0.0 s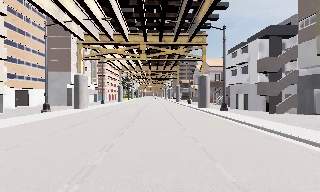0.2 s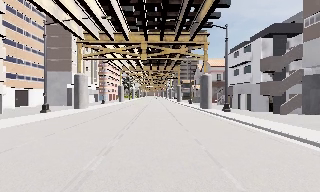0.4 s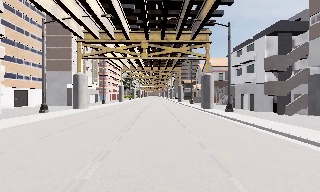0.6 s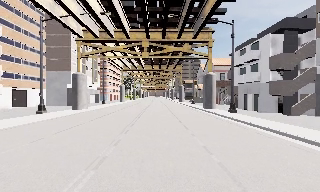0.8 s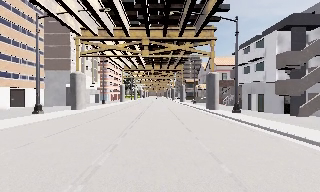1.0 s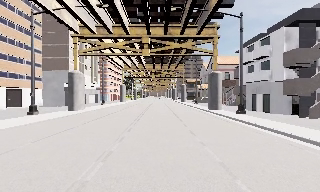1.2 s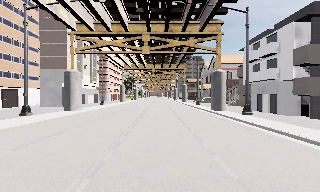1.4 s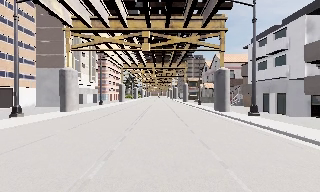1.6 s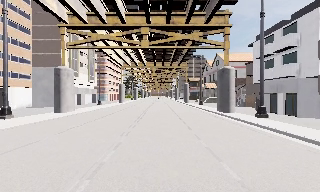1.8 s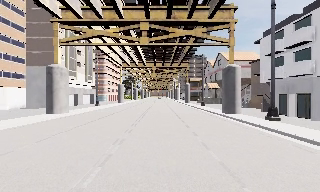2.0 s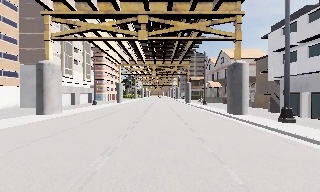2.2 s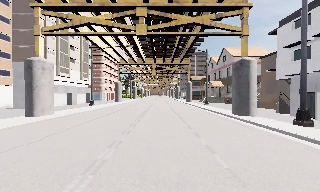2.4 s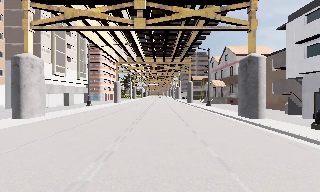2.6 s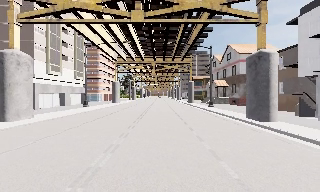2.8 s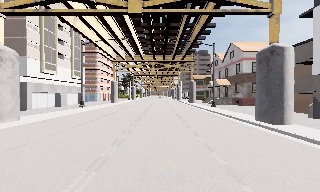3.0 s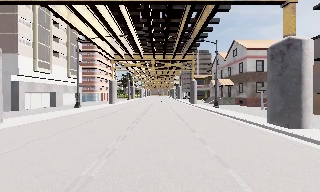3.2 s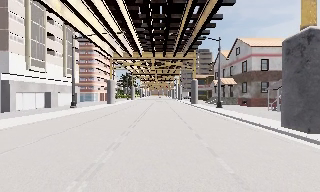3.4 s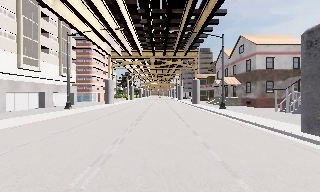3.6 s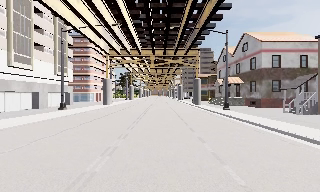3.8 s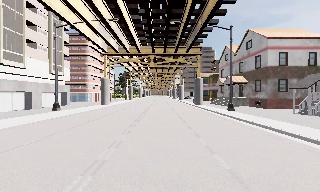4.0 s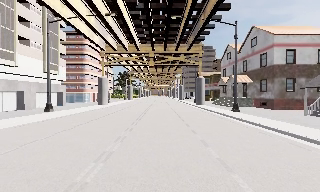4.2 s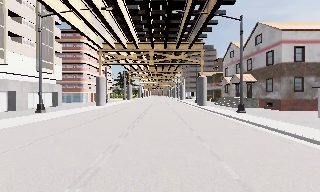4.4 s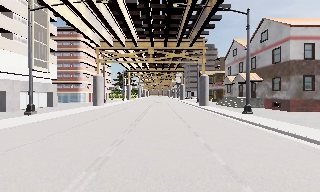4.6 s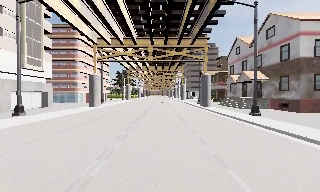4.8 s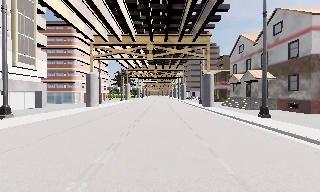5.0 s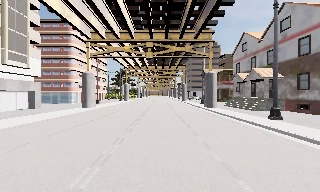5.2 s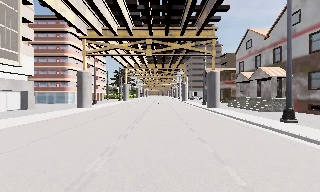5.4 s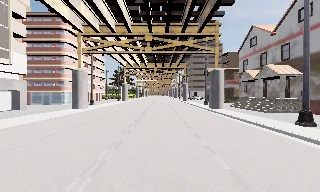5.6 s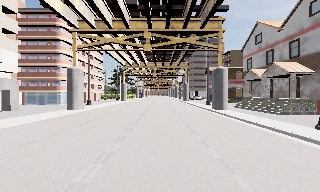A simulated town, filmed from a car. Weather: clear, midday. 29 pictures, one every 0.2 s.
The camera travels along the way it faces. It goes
forward.
0.0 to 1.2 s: The camera travels forward, about 4 m, so what stands in front looms larger. It gains speed.
1.2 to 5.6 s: The camera travels forward, about 25 m, so what stands in front looms larger.
The film runs forward here.
